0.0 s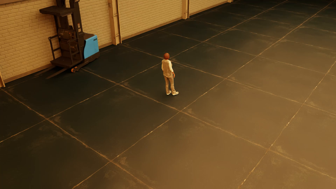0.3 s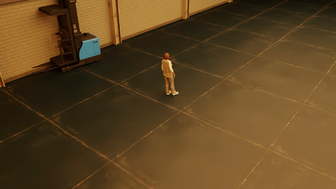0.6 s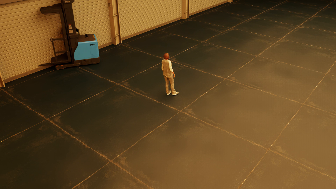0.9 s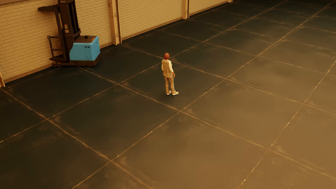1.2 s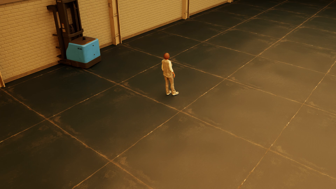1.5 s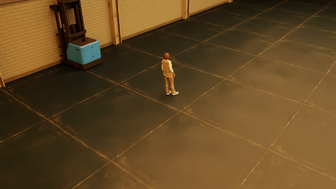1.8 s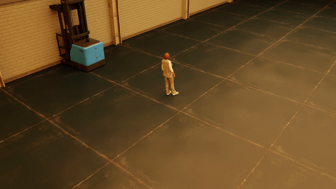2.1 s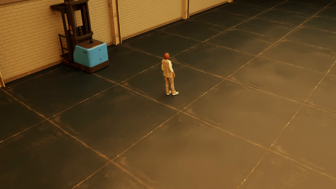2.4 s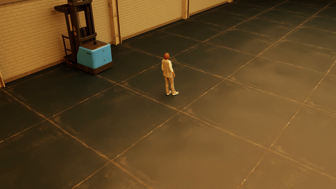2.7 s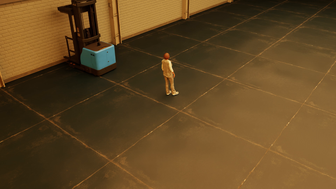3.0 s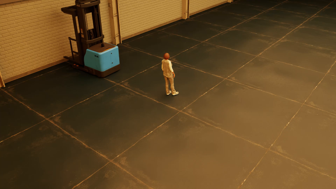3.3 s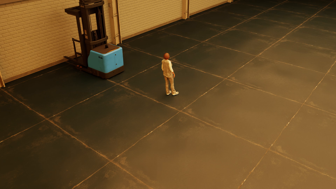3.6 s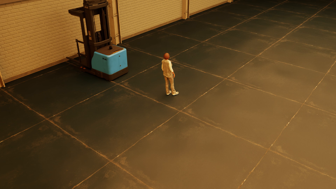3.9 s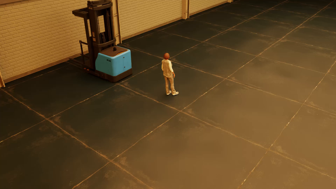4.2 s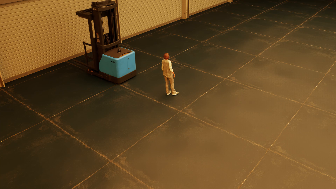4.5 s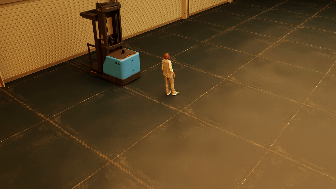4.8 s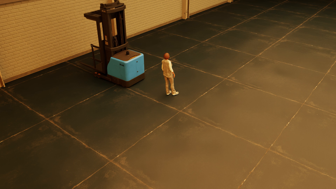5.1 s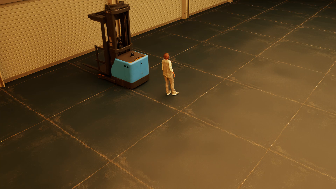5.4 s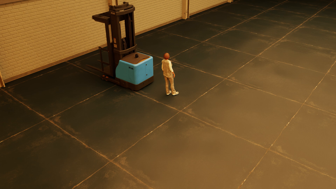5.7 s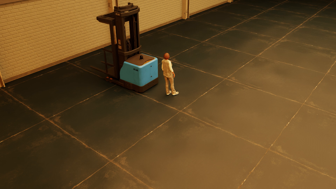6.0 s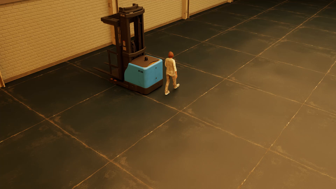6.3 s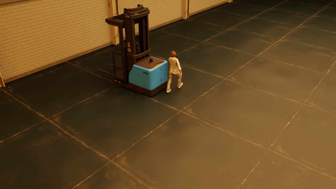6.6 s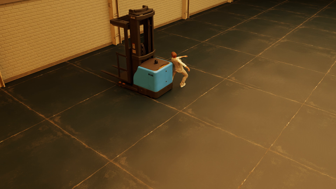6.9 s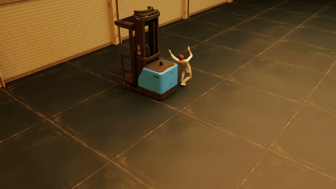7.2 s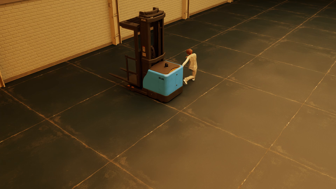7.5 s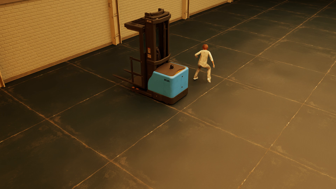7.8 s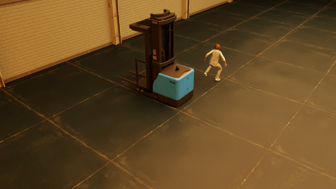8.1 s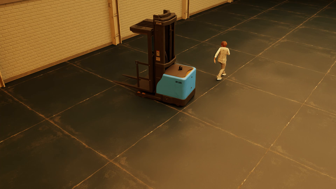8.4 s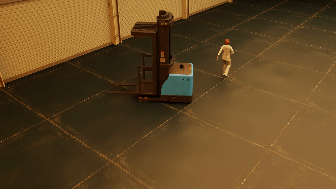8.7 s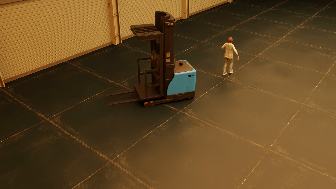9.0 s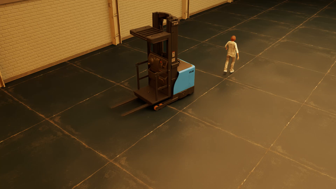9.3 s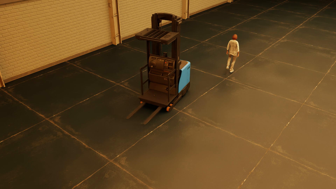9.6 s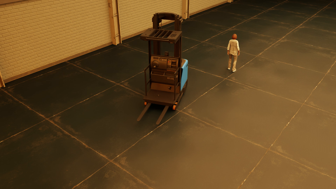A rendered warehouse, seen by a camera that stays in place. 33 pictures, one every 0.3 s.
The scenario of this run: Near miss between a forklift and a person.
